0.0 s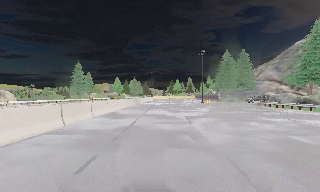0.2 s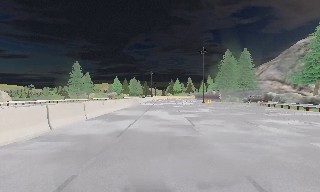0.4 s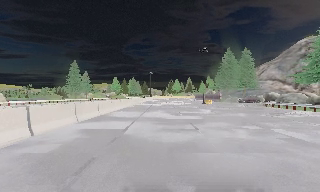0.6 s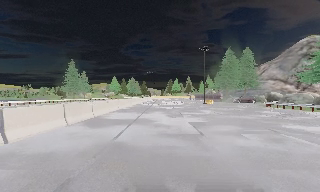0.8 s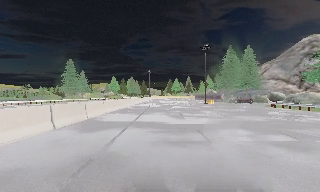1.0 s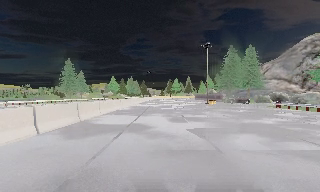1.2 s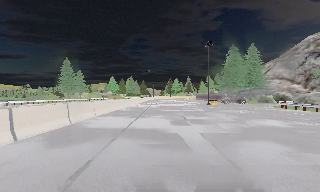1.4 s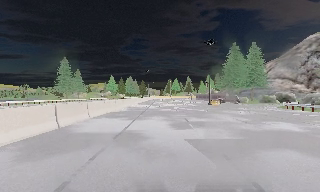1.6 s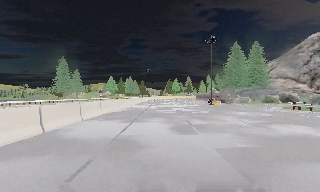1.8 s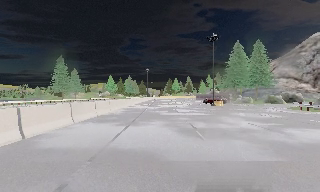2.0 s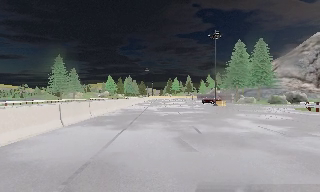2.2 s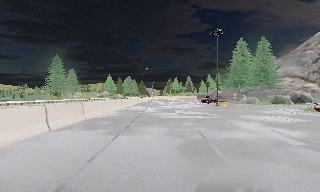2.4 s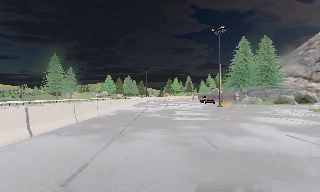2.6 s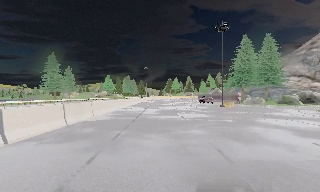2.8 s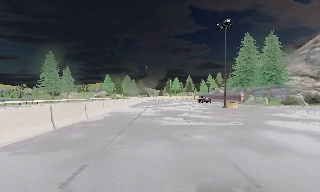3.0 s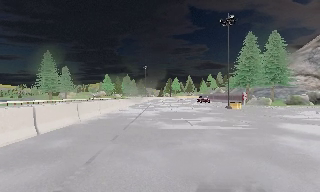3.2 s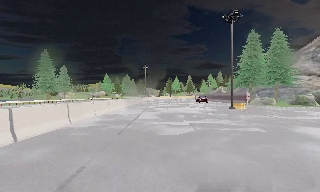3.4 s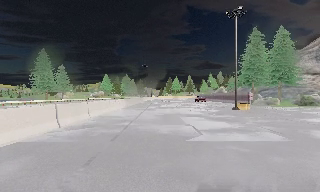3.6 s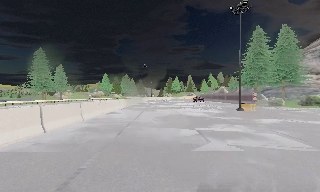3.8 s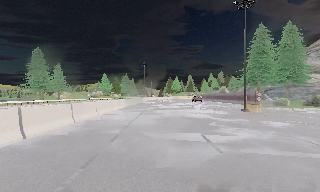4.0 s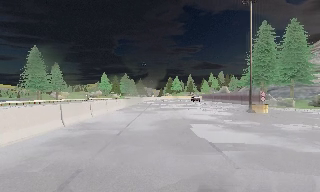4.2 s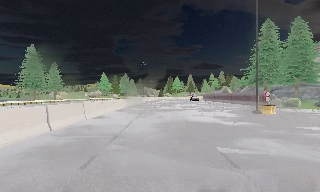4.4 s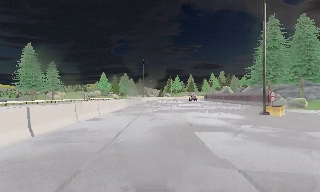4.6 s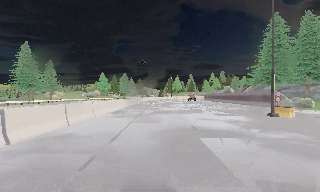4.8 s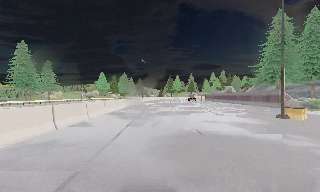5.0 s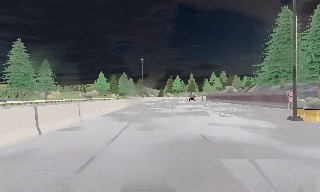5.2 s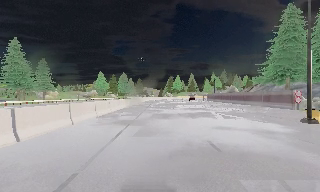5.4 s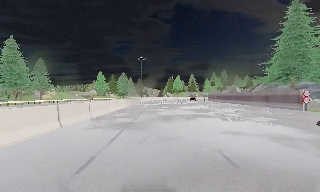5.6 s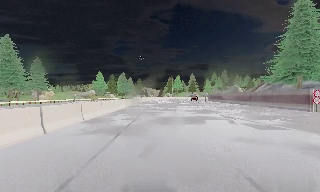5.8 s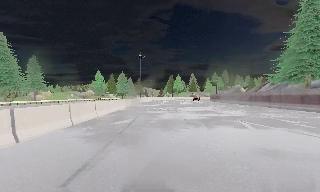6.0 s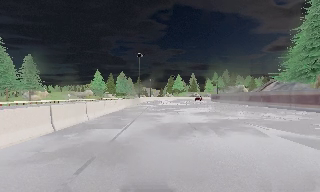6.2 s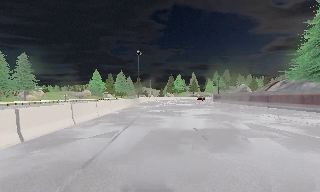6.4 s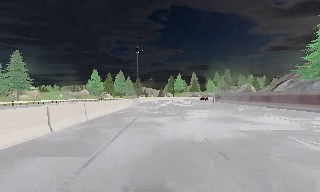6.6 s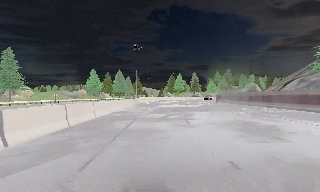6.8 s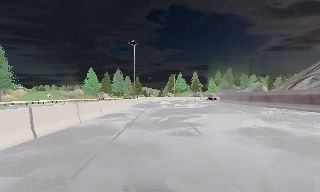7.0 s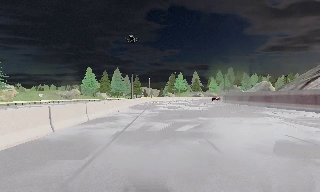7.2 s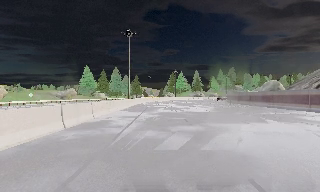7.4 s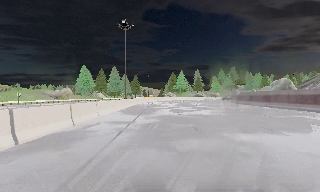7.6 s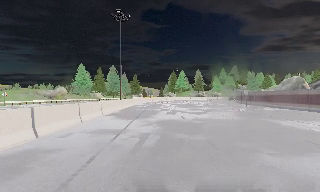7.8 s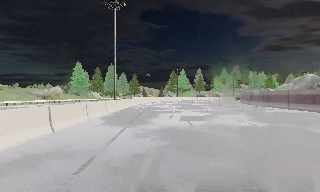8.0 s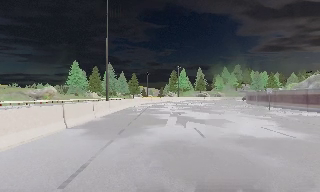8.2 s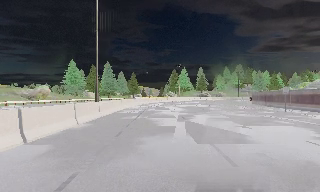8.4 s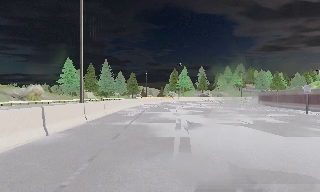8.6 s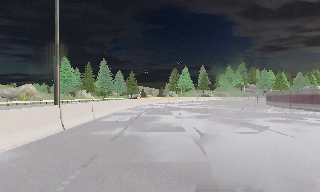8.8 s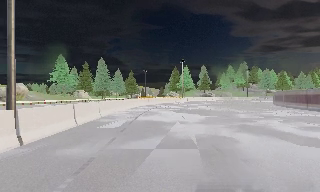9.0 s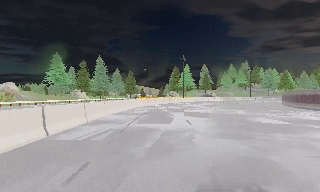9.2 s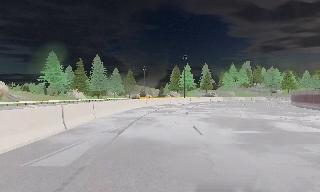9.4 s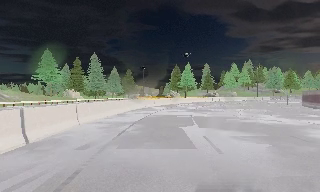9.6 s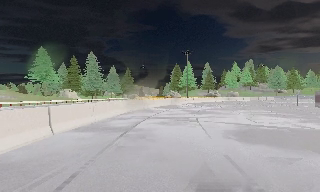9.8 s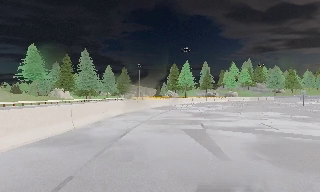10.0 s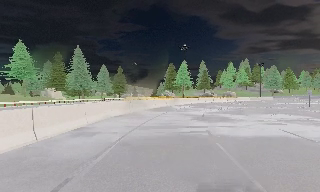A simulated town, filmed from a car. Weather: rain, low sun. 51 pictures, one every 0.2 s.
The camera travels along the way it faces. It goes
forward.
0.0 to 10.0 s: The camera travels forward, about 80 m, so what stands in front looms larger. It gains speed.
The film runs forward here.
